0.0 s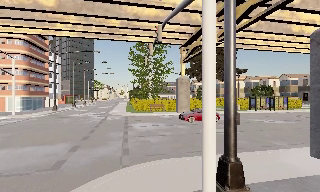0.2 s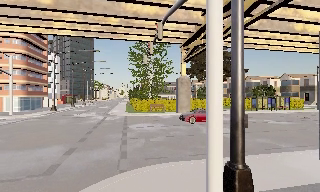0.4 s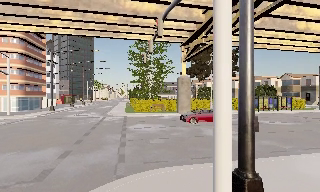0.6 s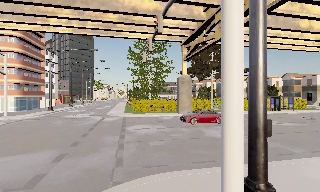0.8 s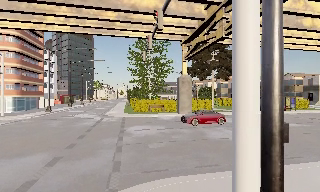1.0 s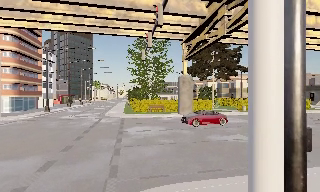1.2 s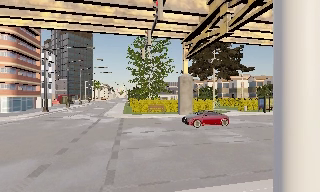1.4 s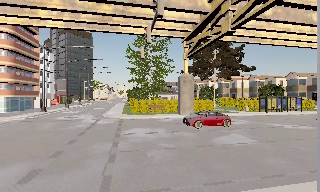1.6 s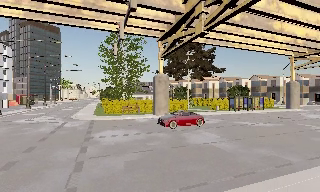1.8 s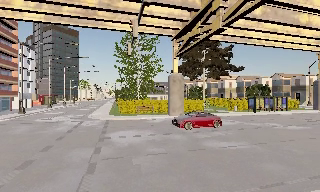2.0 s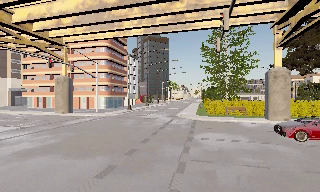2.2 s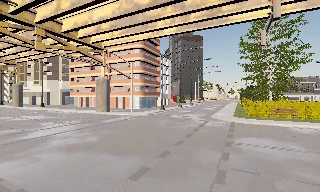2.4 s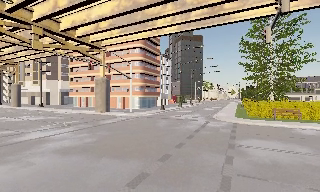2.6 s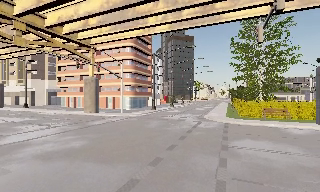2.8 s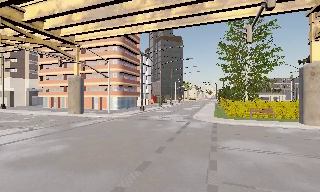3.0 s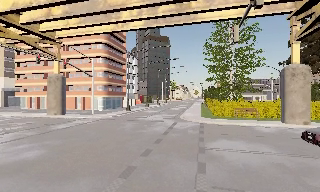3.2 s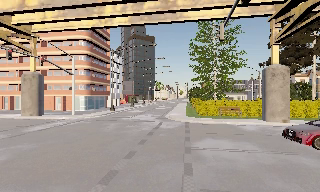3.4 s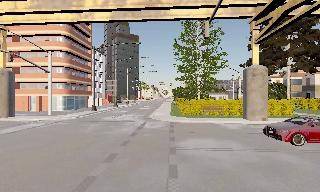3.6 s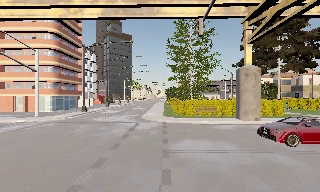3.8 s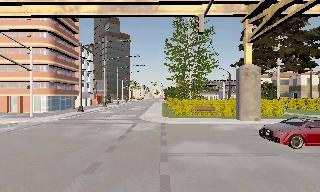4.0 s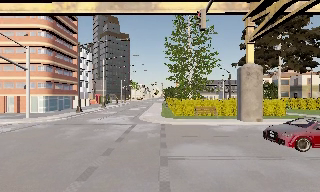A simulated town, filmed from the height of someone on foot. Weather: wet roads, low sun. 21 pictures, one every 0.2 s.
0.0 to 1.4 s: The camera travels forward, about 3 m, so what stands in front looms larger.
1.4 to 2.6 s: The camera pans to its left, which is counterclockwise from overhead, by about 35 degrees. It travels forward, about 2.5 m.
2.6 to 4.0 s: The camera pans to its right, which is clockwise from overhead, by about 25 degrees. It travels forward, about 3 m, so what stands in front looms larger.
The film runs forward here.
